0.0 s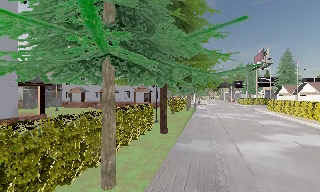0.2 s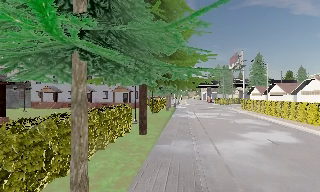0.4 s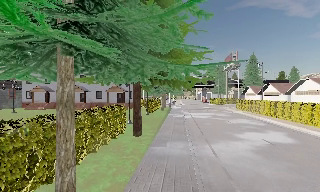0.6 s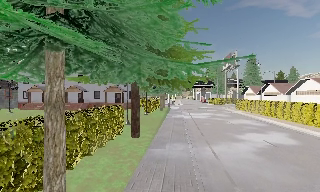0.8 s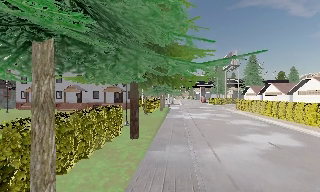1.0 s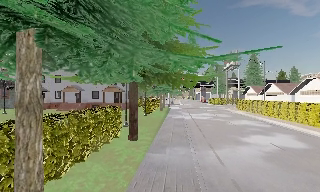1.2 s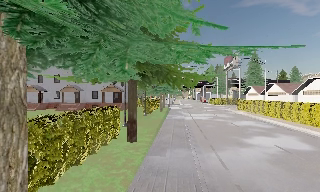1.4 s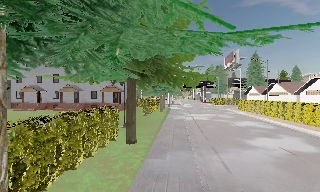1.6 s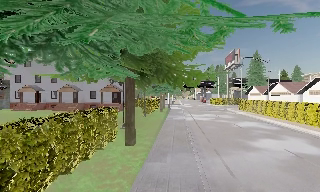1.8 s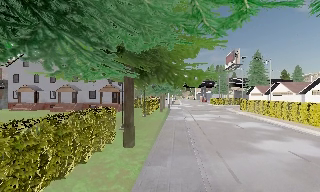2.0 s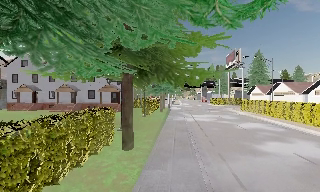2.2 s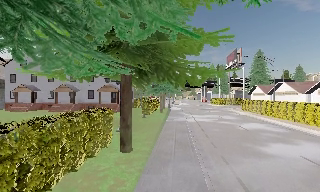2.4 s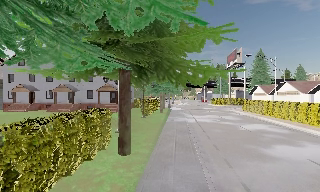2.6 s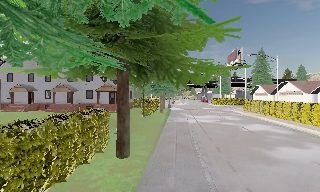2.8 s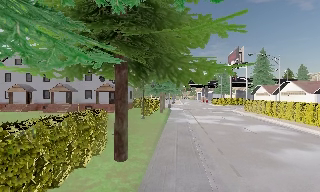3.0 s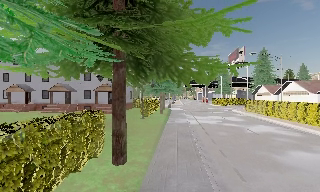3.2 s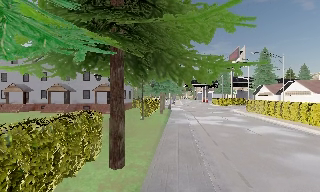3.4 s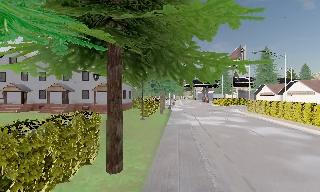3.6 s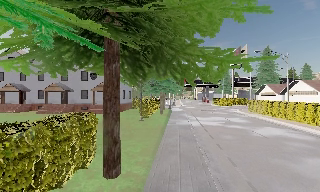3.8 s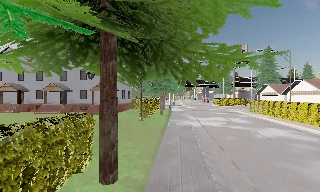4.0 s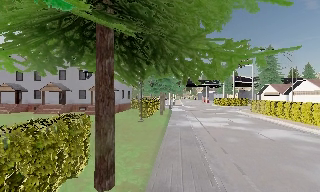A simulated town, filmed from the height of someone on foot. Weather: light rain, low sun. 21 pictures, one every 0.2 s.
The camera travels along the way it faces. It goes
forward.
0.0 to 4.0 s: The camera travels forward, about 6 m, so what stands in front looms larger.
The film runs forward here.
